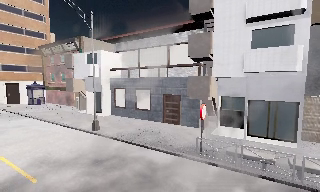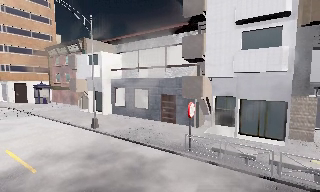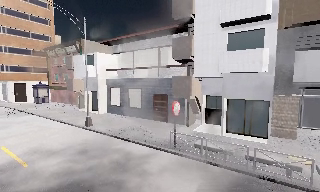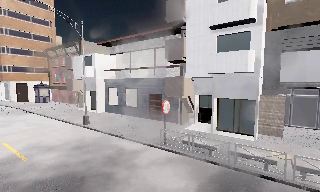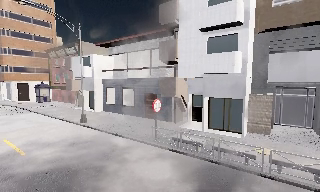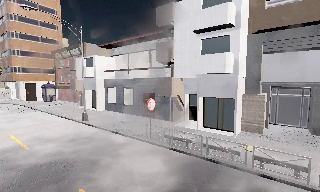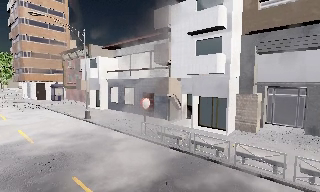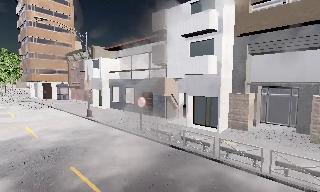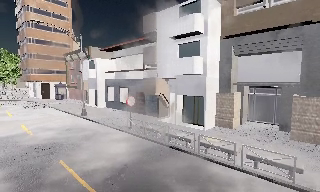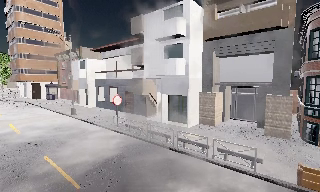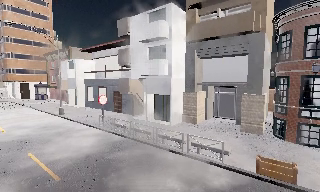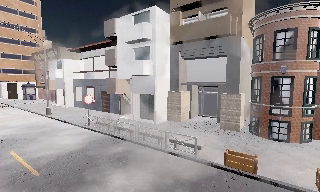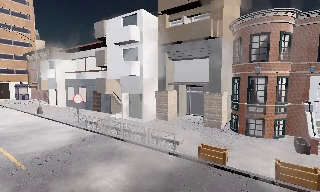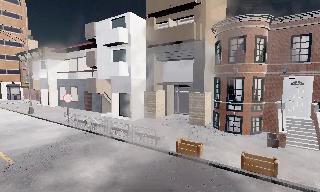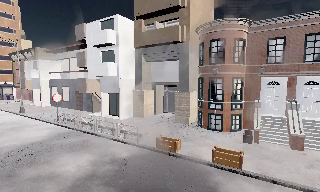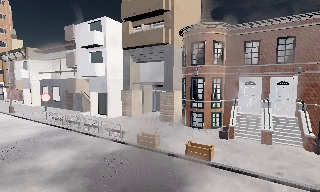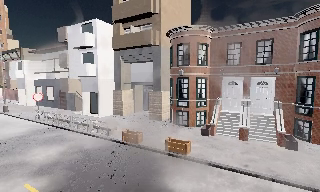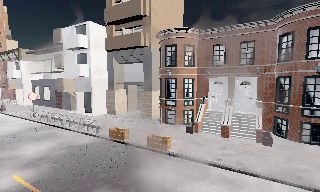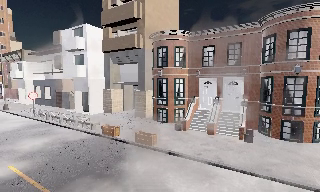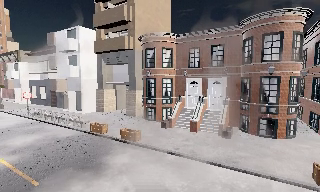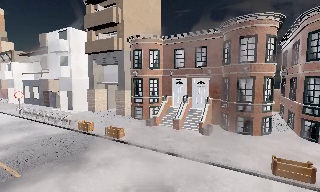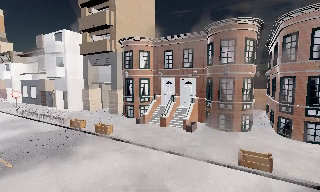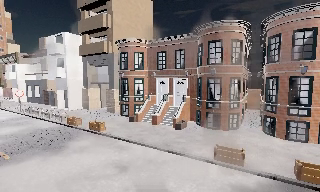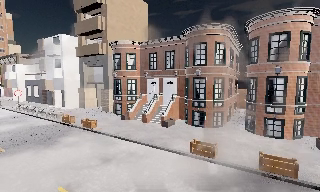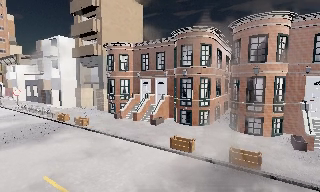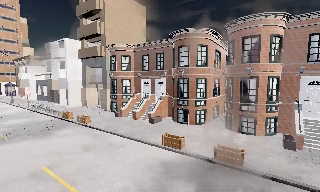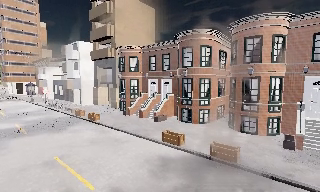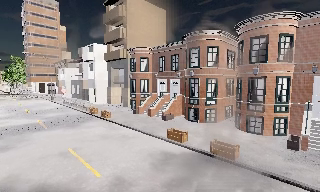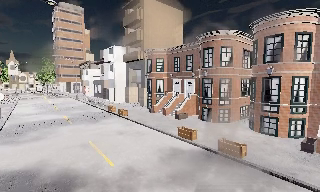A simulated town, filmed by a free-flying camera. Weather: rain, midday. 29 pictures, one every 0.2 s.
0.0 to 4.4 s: The camera travels to its right and backward, about 19 m, so close, fixed things drift to the left.
4.4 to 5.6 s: The camera pans to its left, which is counterclockwise from overhead, by about 20 degrees. It travels to its right and backward, about 5 m. It loses speed.
The film runs forward here.
